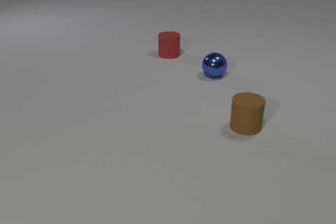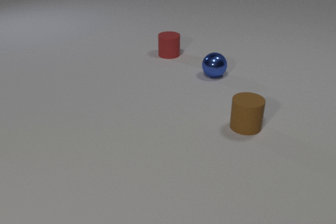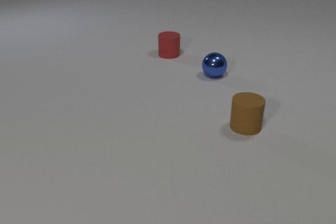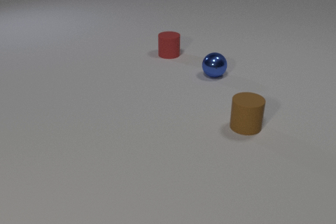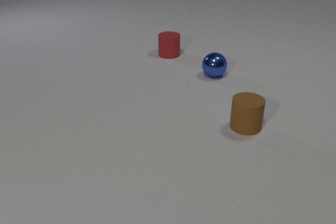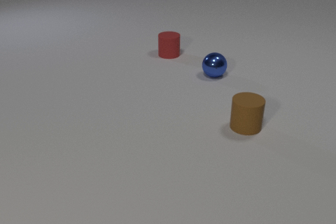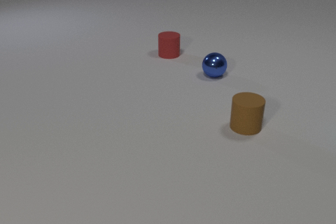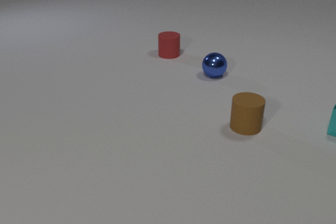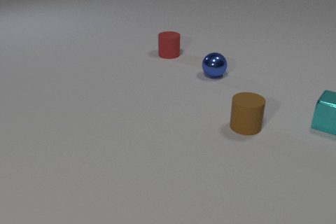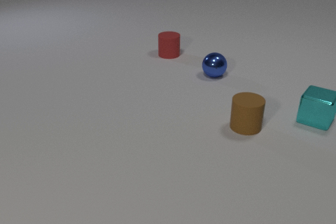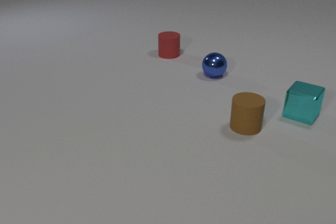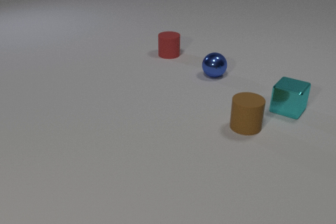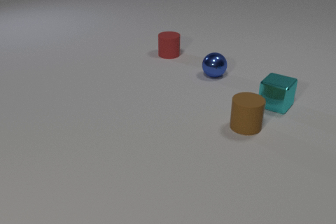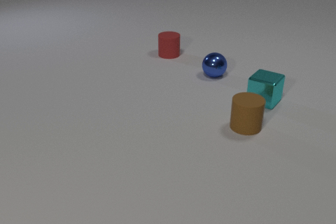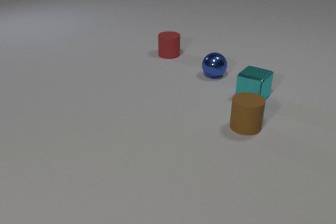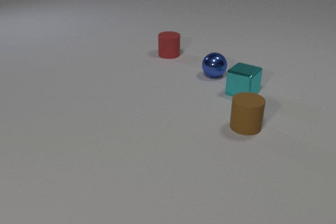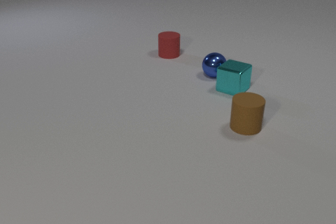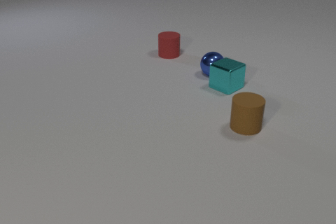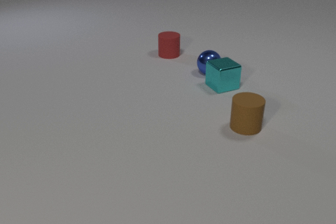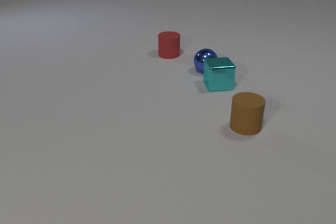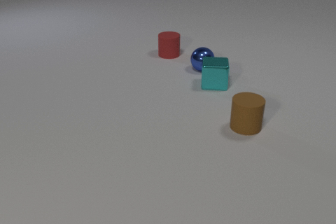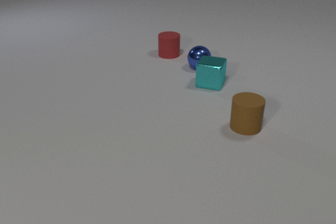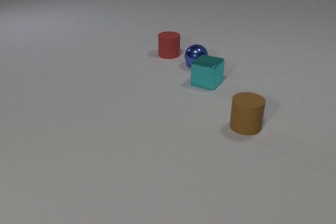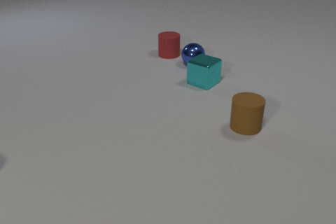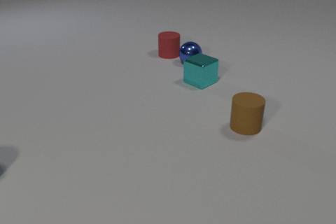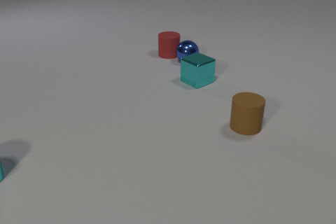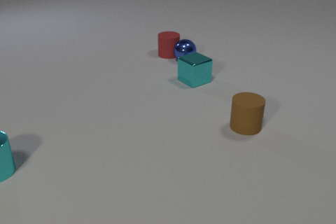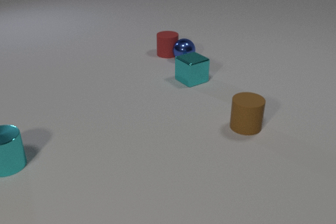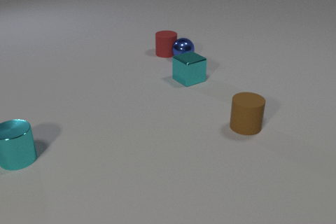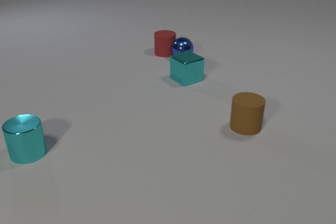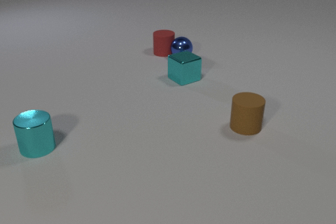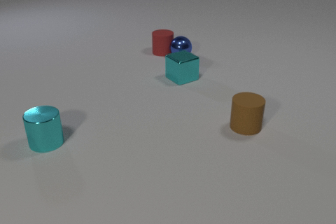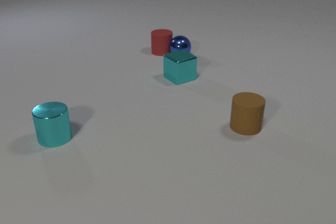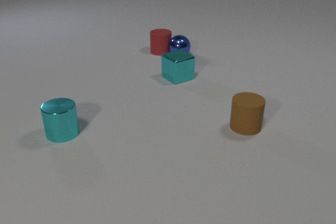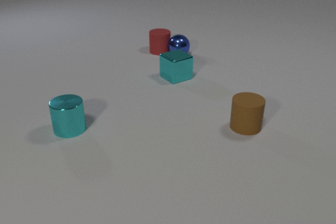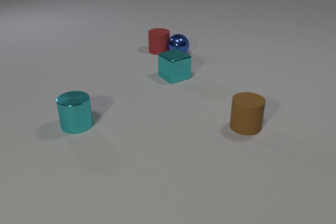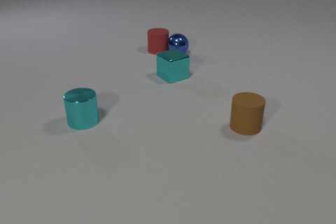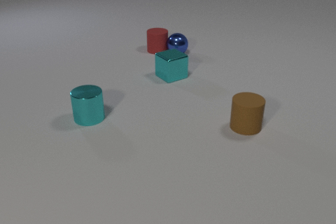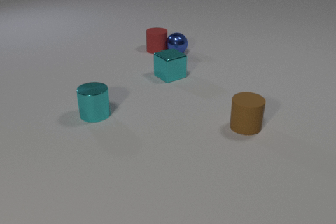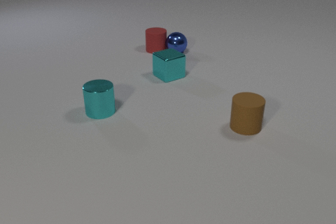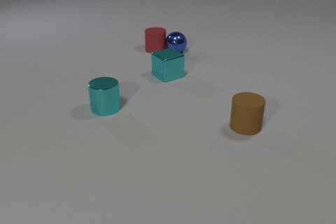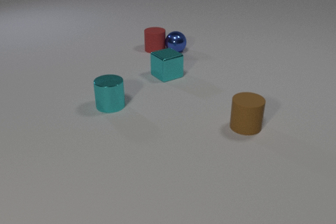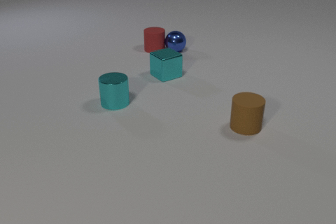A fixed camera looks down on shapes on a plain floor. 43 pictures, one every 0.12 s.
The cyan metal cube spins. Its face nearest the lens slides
to the left.
The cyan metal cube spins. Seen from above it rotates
clockwise.
0.00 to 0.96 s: The cyan metal cube comes in at the right edge, slides to the left.
0.96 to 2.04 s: The cyan metal cube slides to the left and away from the camera. The cyan metal cube and the blue metal sphere collide.
2.04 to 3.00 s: The cyan metal cube slides to the left, spins clockwise seen from above by about 90 degrees, its near face sliding to the left. The blue metal sphere rolls away from the camera and to the left.
3.00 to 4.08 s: The cyan metal cube slides to the left and away from the camera. The blue metal sphere rolls away from the camera and to the left. The cyan metal cylinder slides to the right and away from the camera. The red rubber cylinder slides away from the camera and to the left. The blue metal sphere and the red rubber cylinder collide.
4.08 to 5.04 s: The cyan metal cube slides to the left. The blue metal sphere rolls away from the camera. The cyan metal cylinder slides to the right and away from the camera. The red rubber cylinder slides to the left and away from the camera.
What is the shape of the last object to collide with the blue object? cylinder.
What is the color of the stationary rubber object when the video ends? brown.
What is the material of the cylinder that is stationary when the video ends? rubber.
